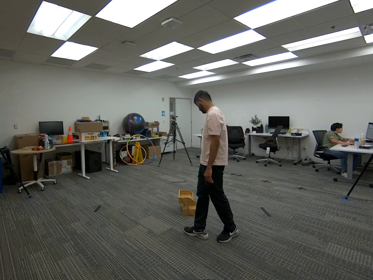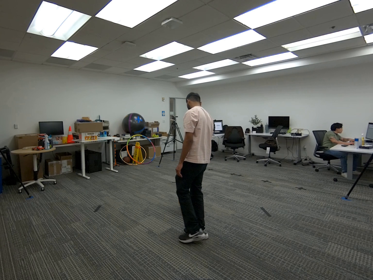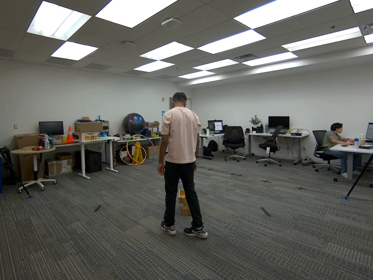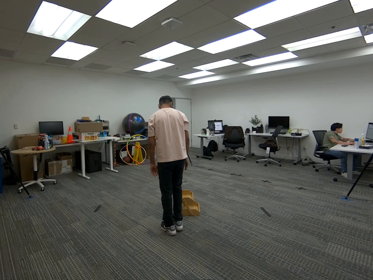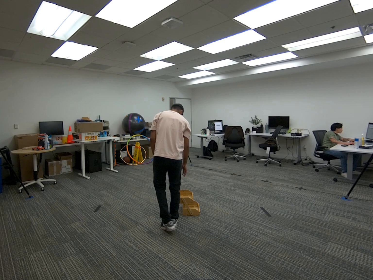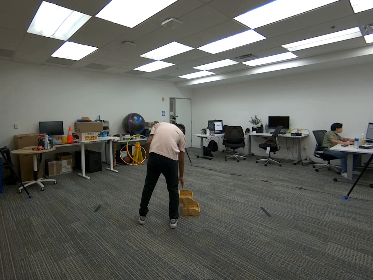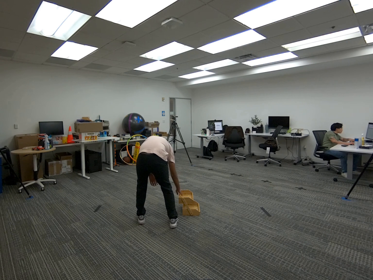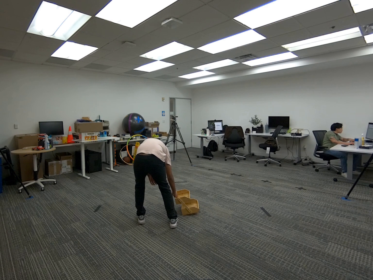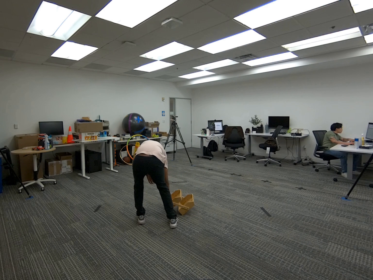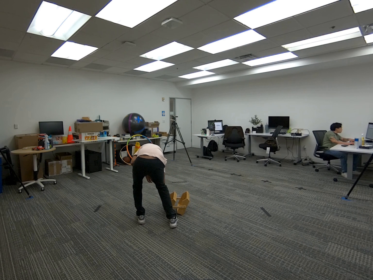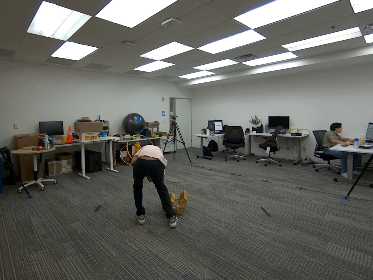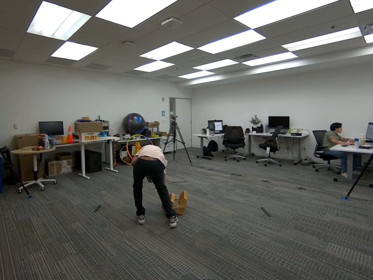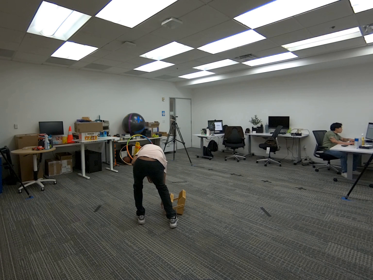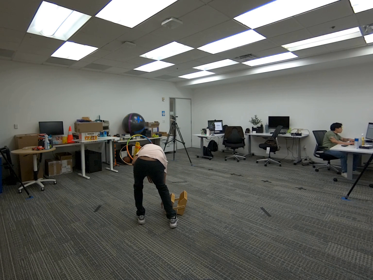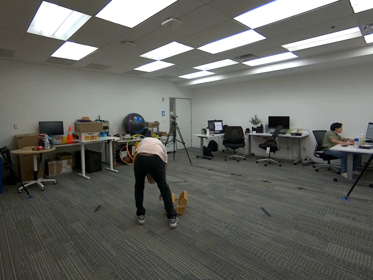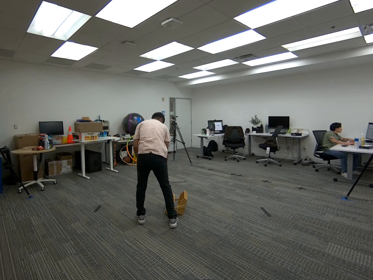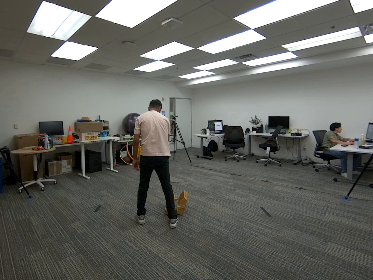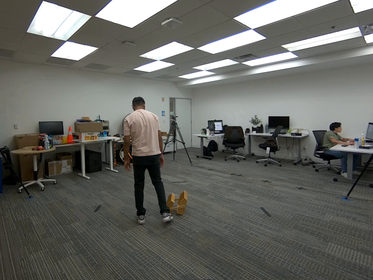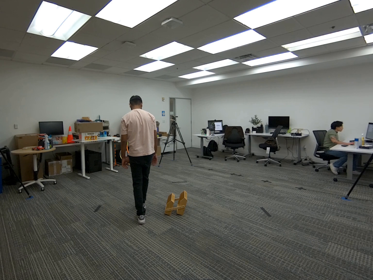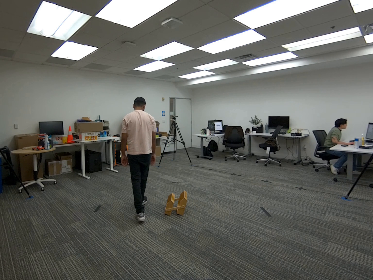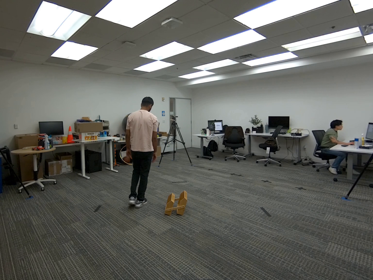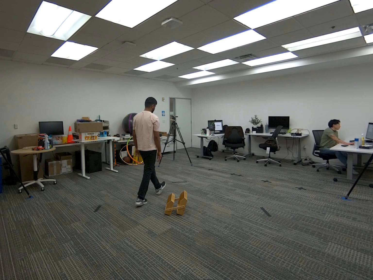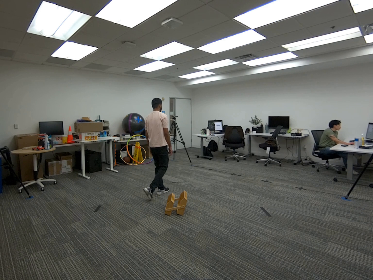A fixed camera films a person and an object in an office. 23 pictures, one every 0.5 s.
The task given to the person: Walk over to the wooden crate and rotate the wooden crate 90°.
